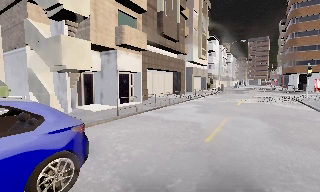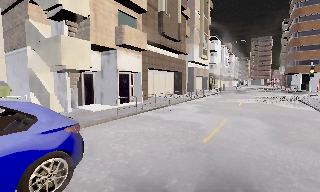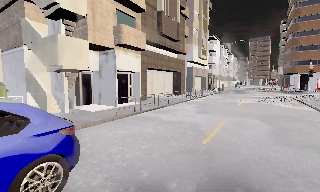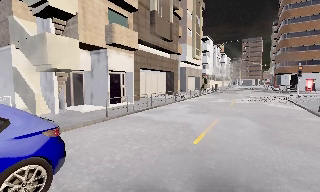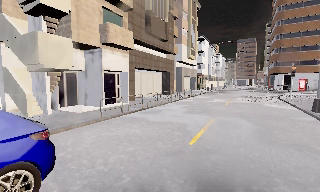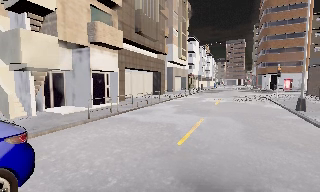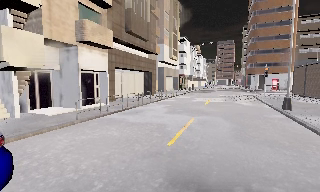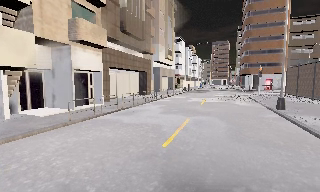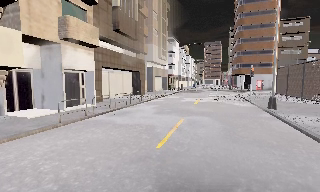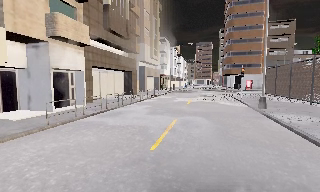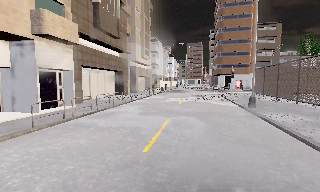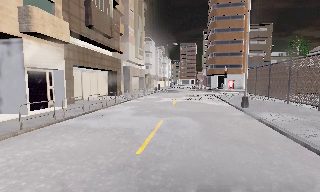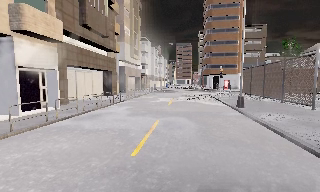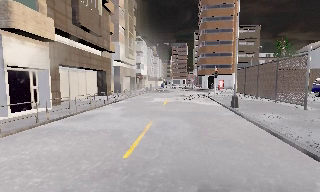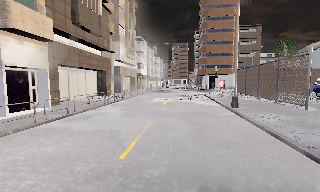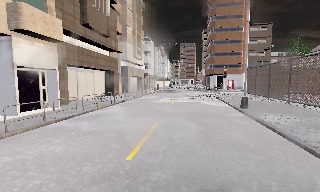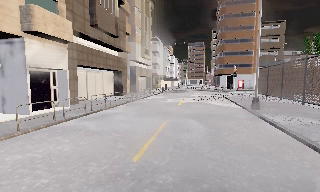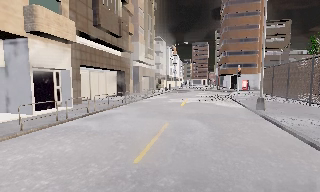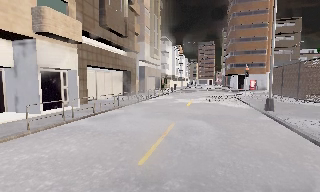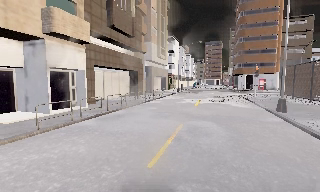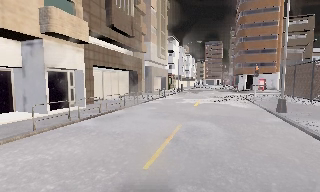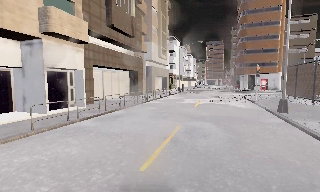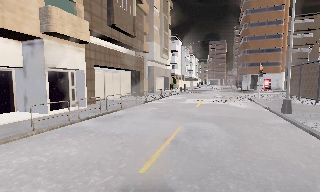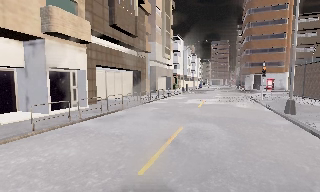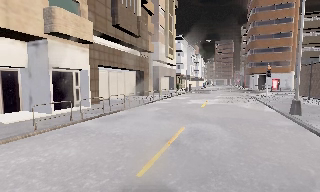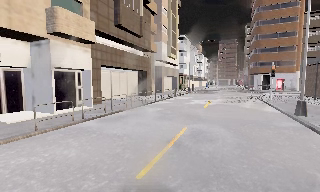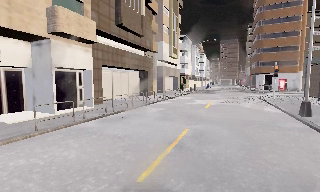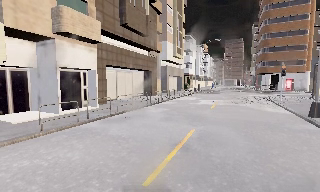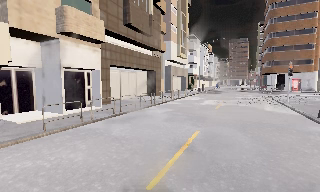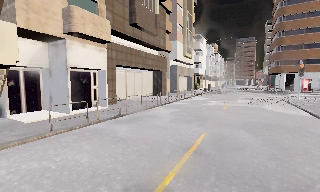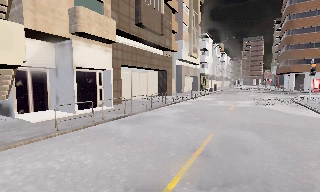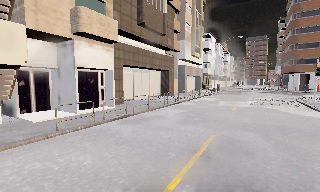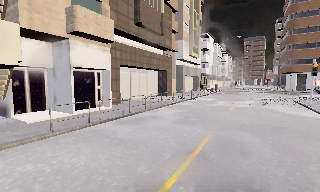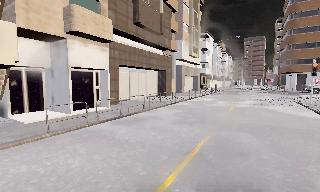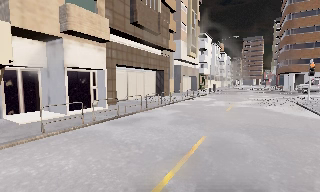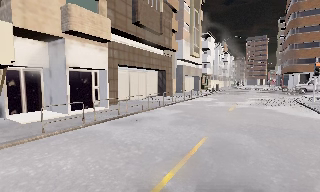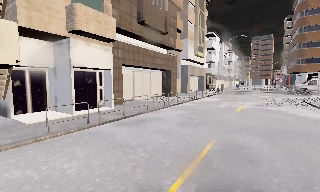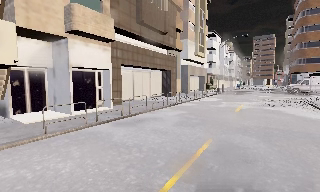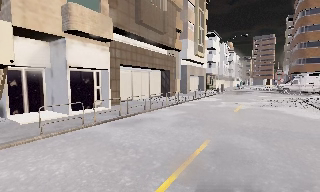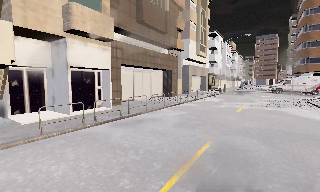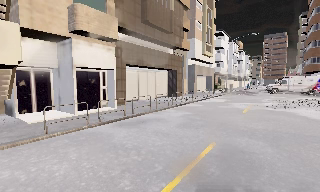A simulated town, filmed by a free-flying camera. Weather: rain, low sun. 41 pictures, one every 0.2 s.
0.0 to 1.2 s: The camera shifts only a little, or ends up much as it began.
1.2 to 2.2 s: The camera pans to its right, which is clockwise from overhead, by about 10 degrees.
2.2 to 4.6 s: The camera swings to its left by about 10 degrees, and the scene slides to the right. It travels forward, about 1 m, so what stands in front looms larger.
4.6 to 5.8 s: The camera travels forward, about 0.5 m, so what stands in front looms larger.
5.8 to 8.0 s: The camera travels forward and to its right, about 1 m, so what stands in front looms larger.
The film runs forward here.
